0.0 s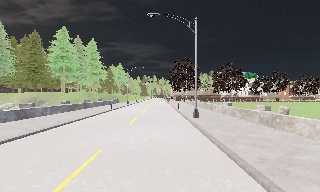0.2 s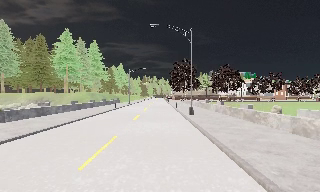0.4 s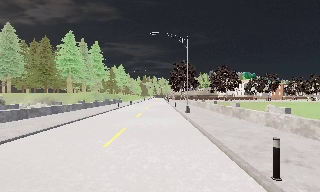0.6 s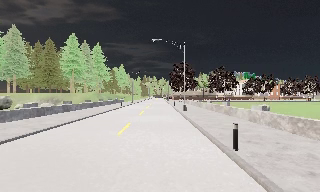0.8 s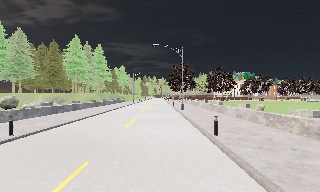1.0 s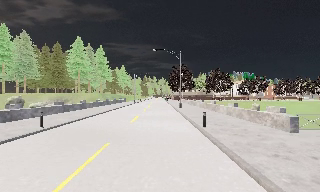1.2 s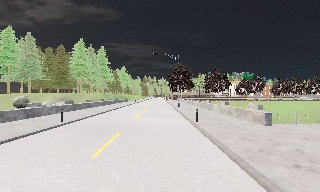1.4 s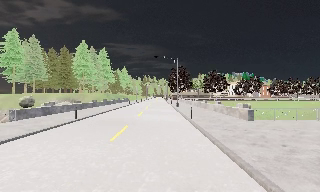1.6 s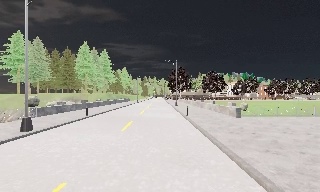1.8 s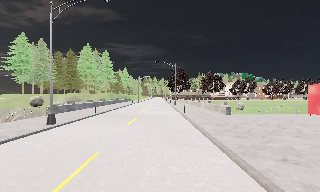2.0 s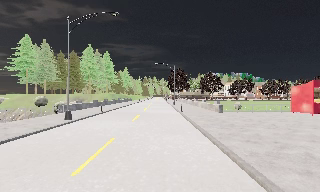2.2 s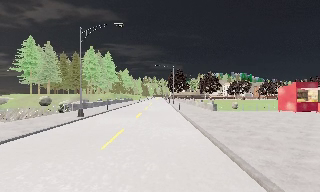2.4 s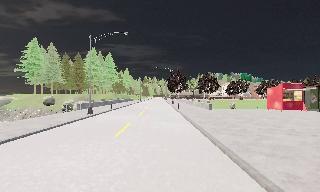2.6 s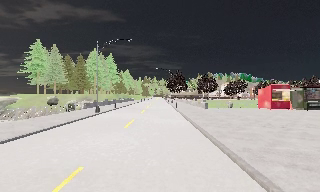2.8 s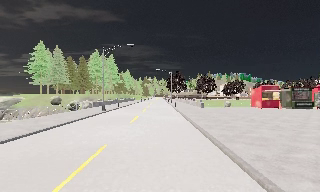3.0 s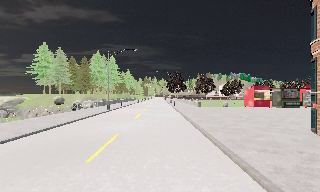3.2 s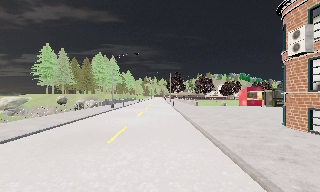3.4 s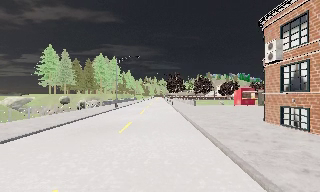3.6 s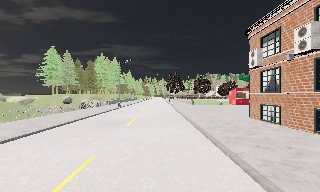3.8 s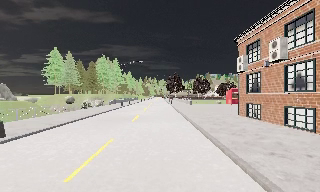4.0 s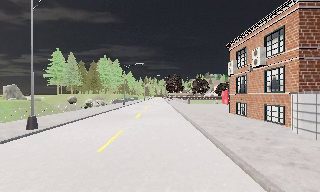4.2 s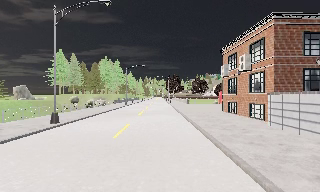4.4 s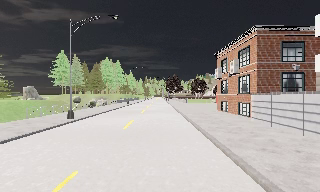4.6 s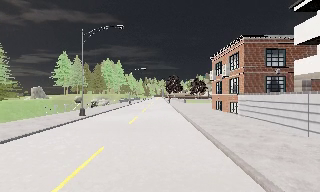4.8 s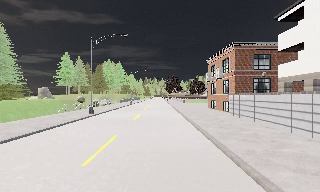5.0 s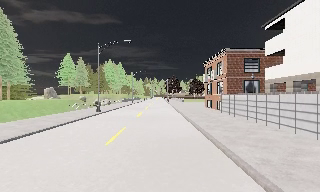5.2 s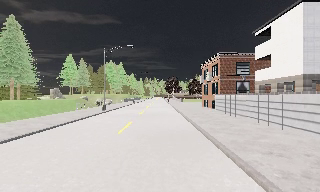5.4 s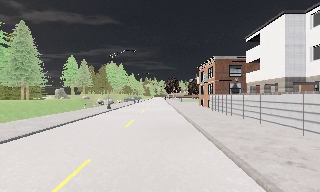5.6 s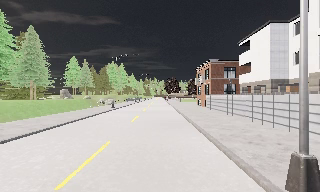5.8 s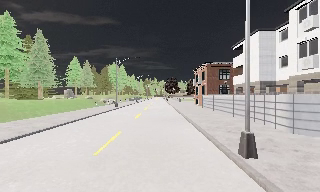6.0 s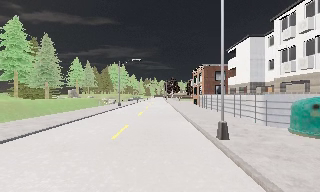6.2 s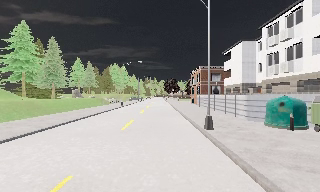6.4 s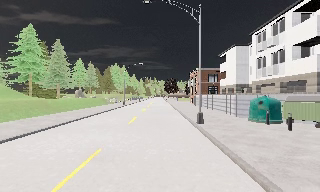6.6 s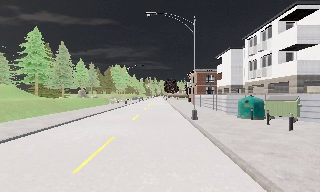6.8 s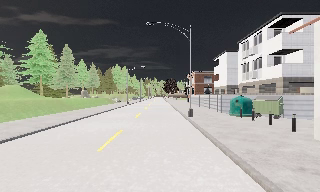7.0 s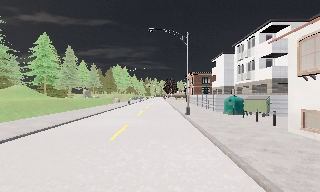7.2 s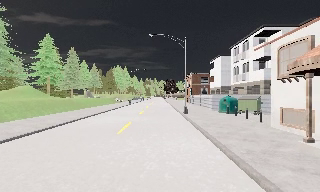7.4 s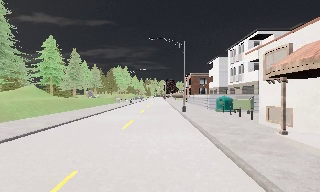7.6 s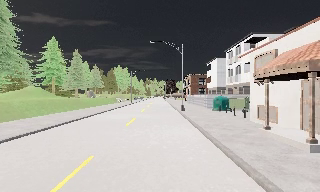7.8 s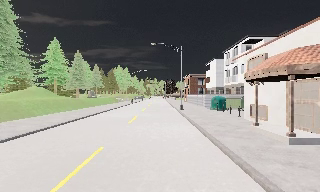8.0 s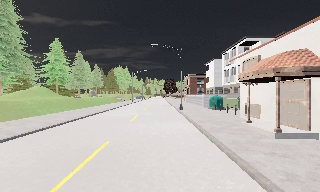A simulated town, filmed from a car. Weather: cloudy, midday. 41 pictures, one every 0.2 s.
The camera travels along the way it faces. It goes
backward.
0.0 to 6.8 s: The camera travels backward, about 60 m, so what stands in front gets smaller.
6.8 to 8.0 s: The camera travels backward, about 6 m, so what stands in front gets smaller. It loses speed.
The film runs backward here.
